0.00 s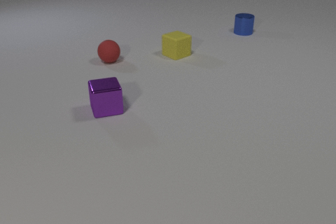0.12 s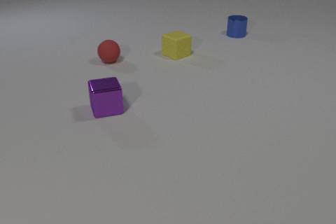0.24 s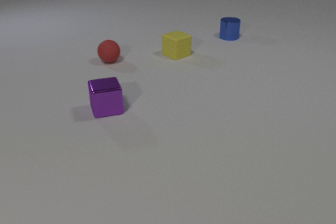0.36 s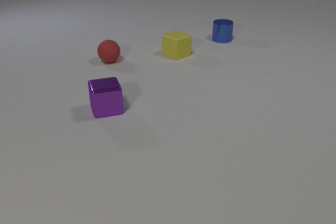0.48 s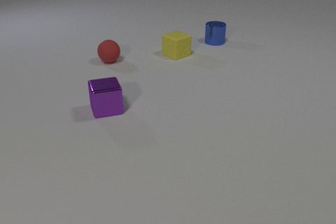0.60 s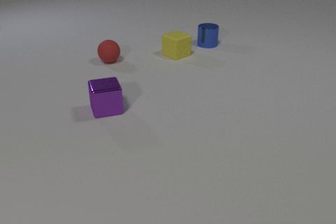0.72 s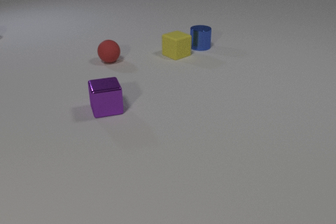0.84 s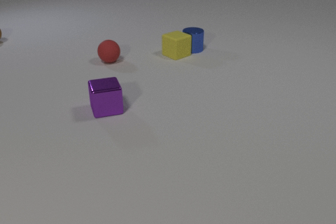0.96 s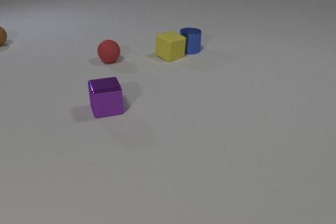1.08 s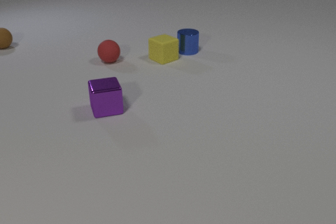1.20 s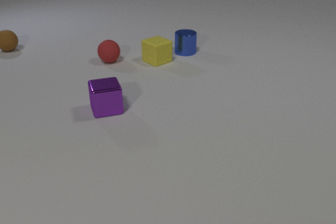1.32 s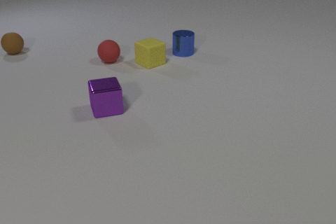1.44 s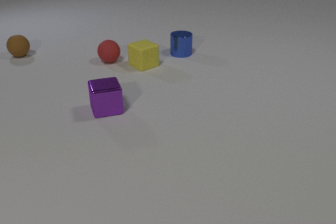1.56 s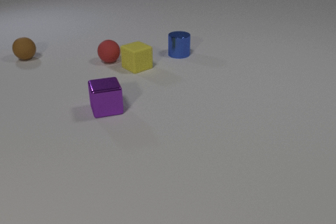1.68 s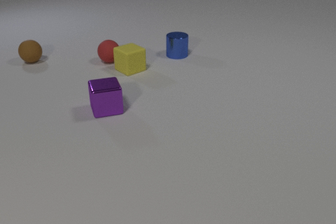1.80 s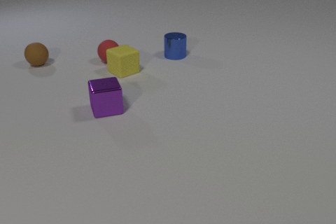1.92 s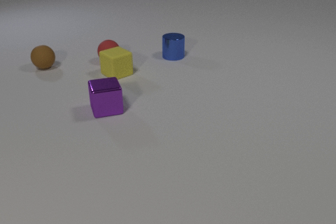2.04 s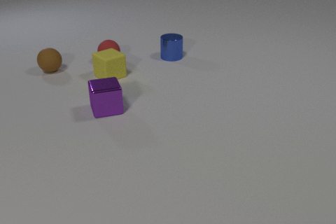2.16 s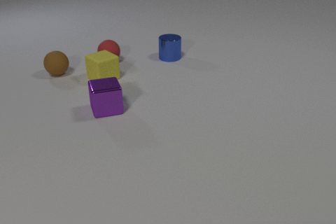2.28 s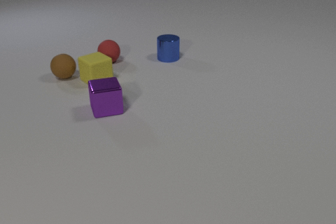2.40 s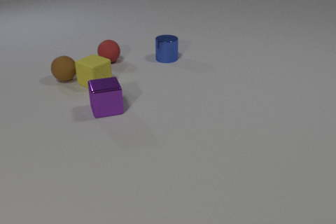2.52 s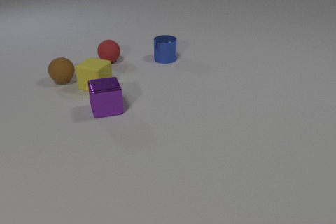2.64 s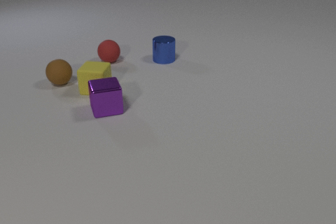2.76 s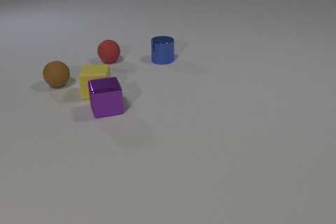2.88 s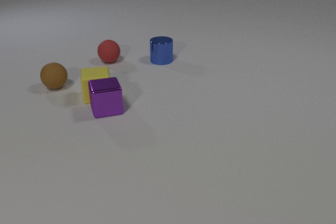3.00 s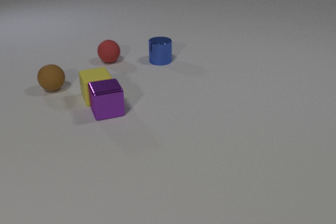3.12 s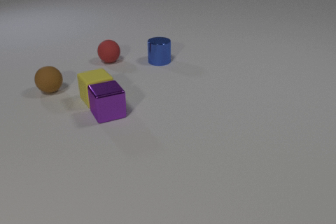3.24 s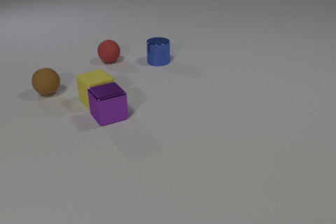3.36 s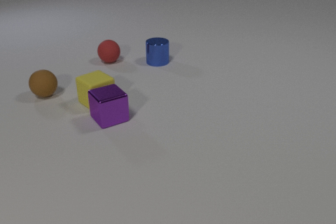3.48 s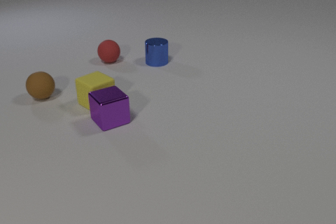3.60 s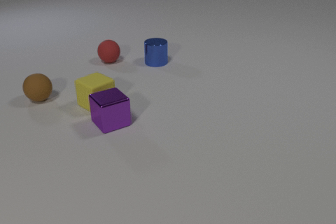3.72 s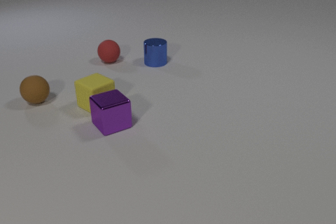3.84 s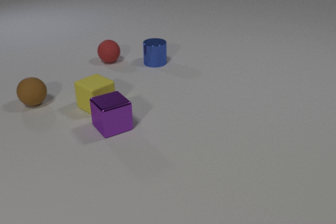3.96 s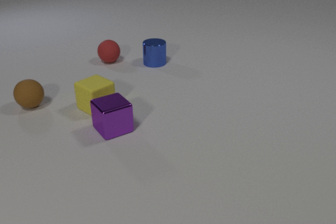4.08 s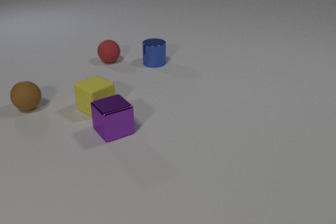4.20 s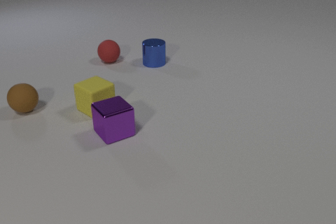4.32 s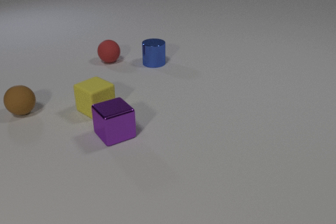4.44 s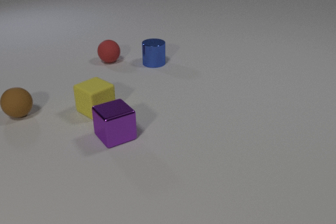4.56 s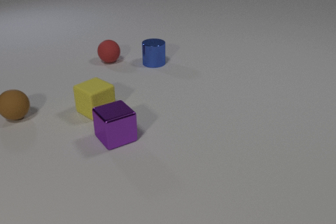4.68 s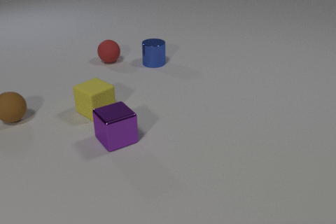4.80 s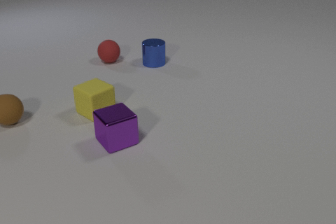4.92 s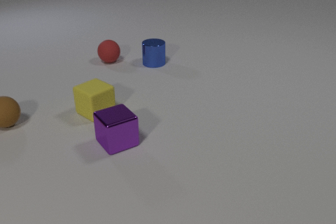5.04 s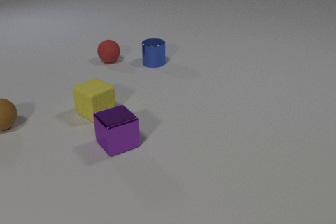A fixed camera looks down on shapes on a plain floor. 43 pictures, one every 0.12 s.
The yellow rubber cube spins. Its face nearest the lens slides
to the right.
The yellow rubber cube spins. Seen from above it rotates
counterclockwise.
0.00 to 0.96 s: The blue metal cylinder slides toward the camera and to the left. The yellow rubber cube slides to the left and toward the camera. The brown rubber sphere comes in at the left edge, rolls toward the camera and to the right. The blue metal cylinder and the yellow rubber cube collide.
0.96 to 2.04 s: The blue metal cylinder slides toward the camera and to the left. The yellow rubber cube slides to the left and toward the camera. The brown rubber sphere rolls toward the camera and to the right.
2.04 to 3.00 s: The blue metal cylinder slides to the left and toward the camera. The yellow rubber cube slides toward the camera, spins counterclockwise seen from above by about 75 degrees, its near face sliding to the right. The brown rubber sphere rolls toward the camera. The yellow rubber cube and the brown rubber sphere collide. The yellow rubber cube and the purple metal cube collide.
3.00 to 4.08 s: The blue metal cylinder slides to the left and toward the camera. The yellow rubber cube slides toward the camera, spins counterclockwise seen from above by about 30 degrees, its near face sliding to the right. The brown rubber sphere rolls toward the camera and to the left. The purple metal cube slides toward the camera.
4.08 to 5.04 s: The yellow rubber cube slides toward the camera. The brown rubber sphere rolls toward the camera and to the left. The purple metal cube slides toward the camera.
What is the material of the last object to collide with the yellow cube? metal.
What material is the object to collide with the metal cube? rubber.
What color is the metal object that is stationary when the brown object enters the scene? purple.
